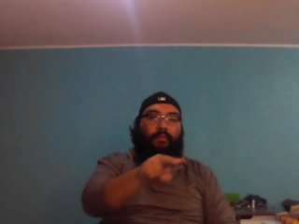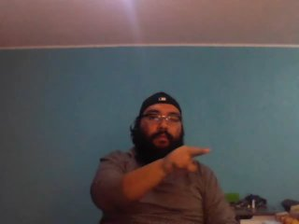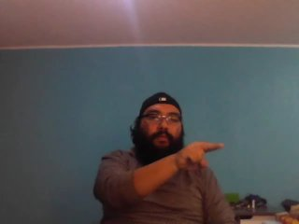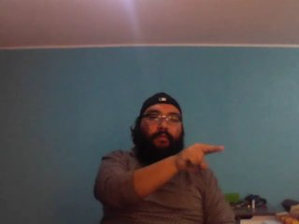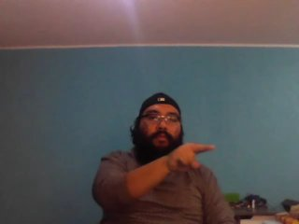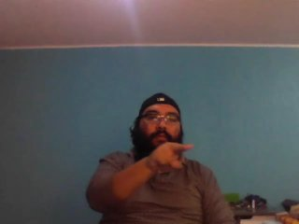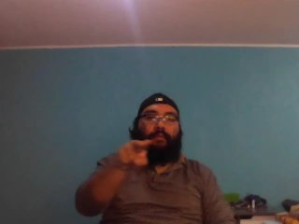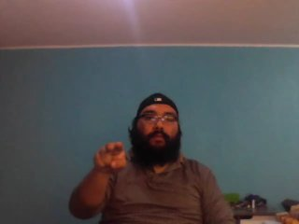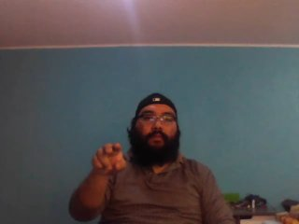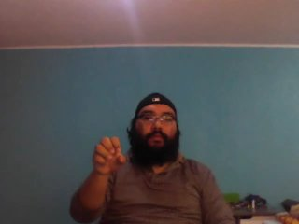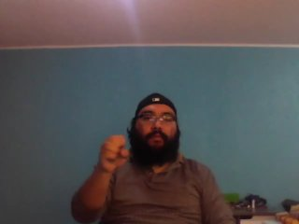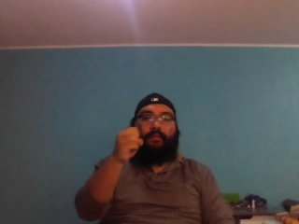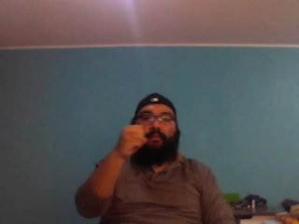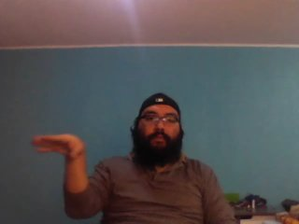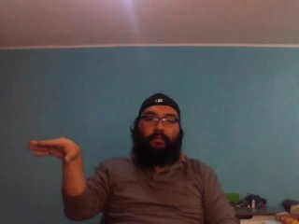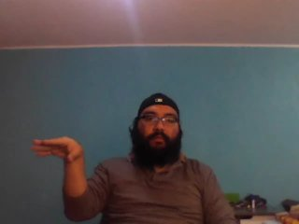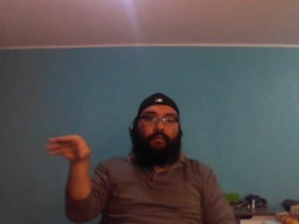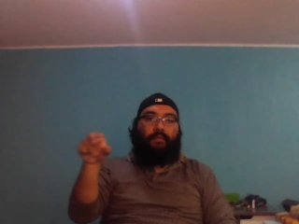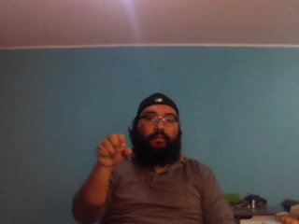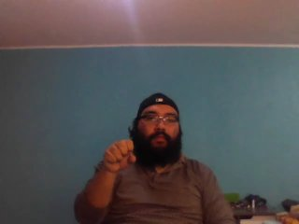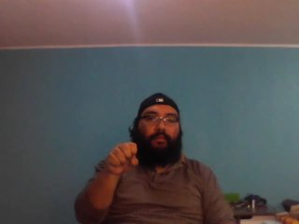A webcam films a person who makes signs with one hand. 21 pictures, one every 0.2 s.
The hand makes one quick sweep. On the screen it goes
to the left.
0.0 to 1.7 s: Pointing with two fingers.
1.8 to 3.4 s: On the screen the hand sweeps to the left. The name of the sign: Throw right.
3.5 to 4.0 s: Pointing with two fingers.
